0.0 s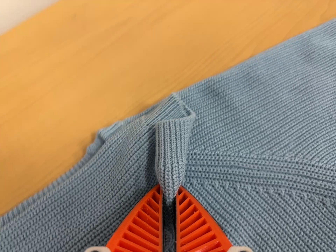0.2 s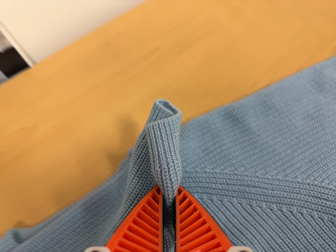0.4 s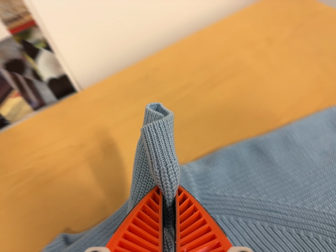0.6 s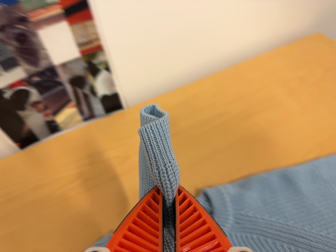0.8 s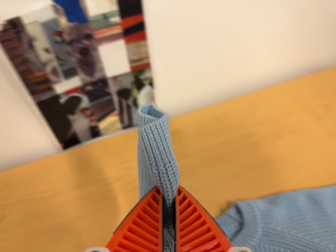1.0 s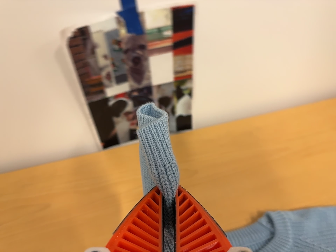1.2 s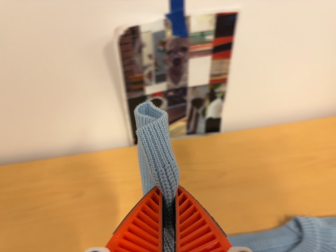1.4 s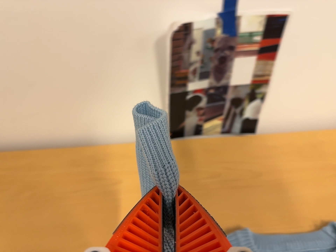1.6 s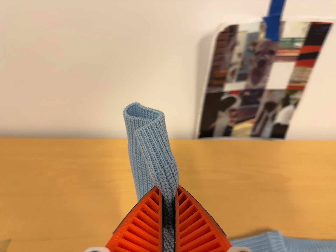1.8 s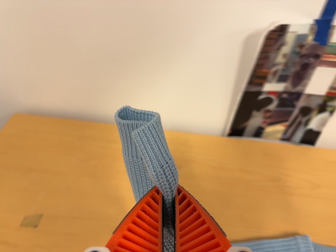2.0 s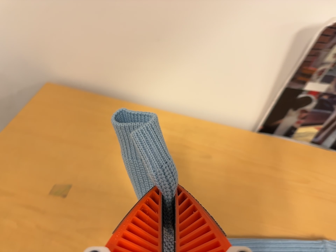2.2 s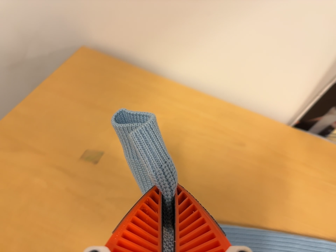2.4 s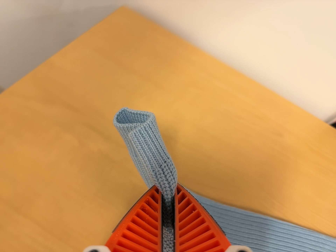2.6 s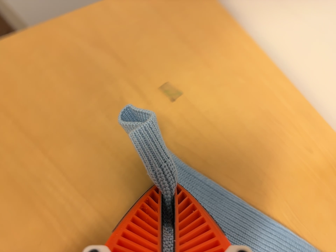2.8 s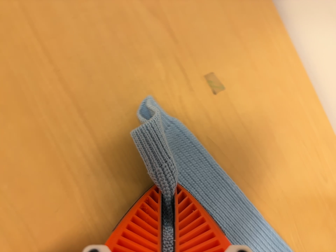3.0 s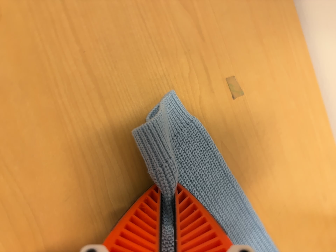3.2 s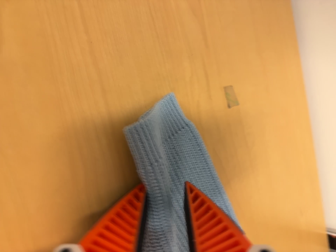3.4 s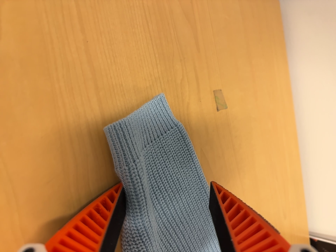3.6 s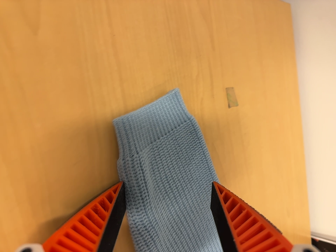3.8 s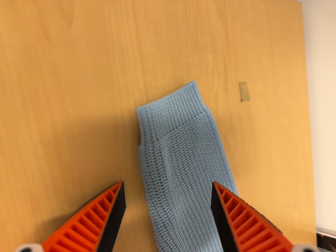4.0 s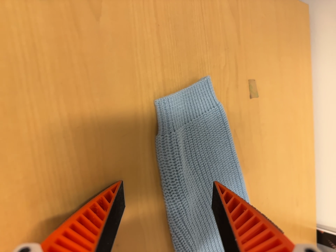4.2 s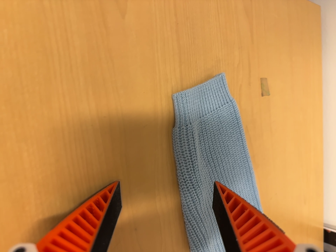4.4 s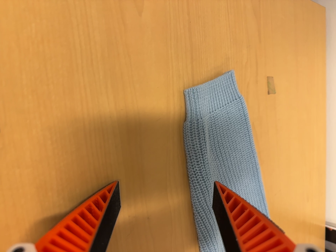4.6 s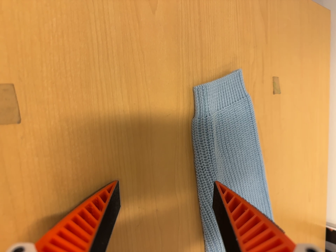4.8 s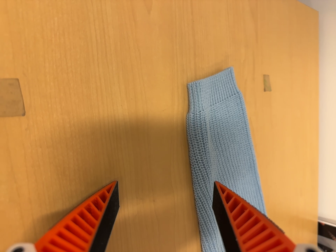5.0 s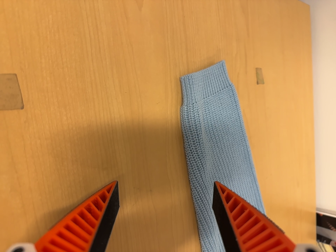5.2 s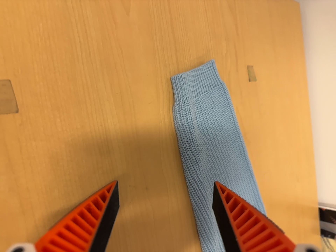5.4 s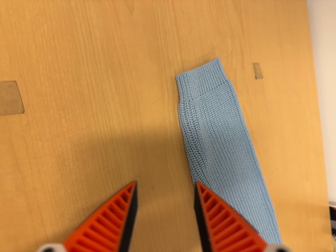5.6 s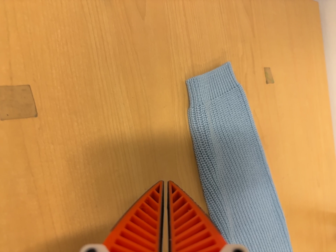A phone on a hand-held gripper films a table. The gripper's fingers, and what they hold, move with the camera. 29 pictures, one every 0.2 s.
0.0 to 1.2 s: The camera pans to its left by about 15 degrees. It travels to its left and backward, about 30 cm, so close, fixed things drift to the right. Its aim tips toward the top of its view by about 20 degrees, and the scene shifts downward. It rolls about its line of sight by about 25 degrees, and the scene rotates clockwise.
1.2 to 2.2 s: The camera swings to its left by about 10 degrees, and the scene slides to the right. It travels to its left, about 24 cm, so close, fixed things drift to the right. It rolls about its line of sight by about 30 degrees, and the scene rotates clockwise.
2.2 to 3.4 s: The camera travels to its left, about 22 cm. Its aim tips toward the bottom of its view by about 10 degrees, and the scene shifts upward. It rolls about its line of sight by about 55 degrees, and the scene rotates clockwise.
3.4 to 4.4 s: The camera travels to its left and backward, about 10 cm, so close, fixed things drift to the right.
4.4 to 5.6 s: The camera shifts only a little, or ends up much as it began.
The film runs backward here.
